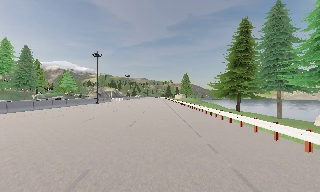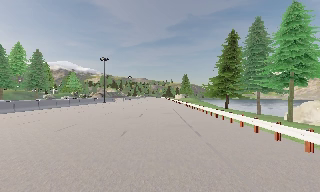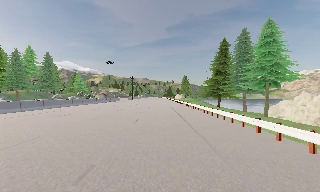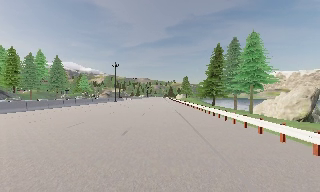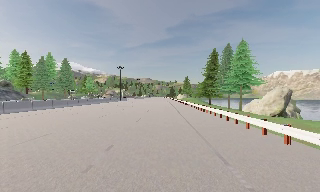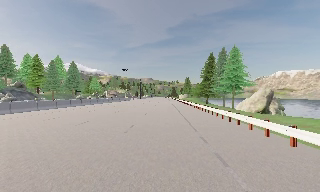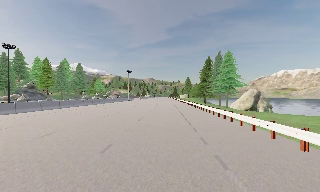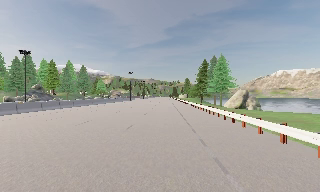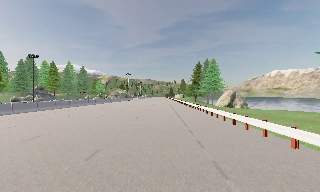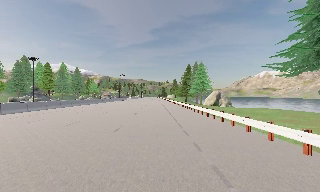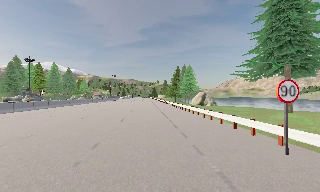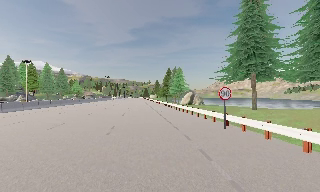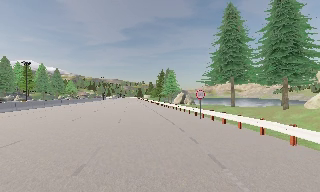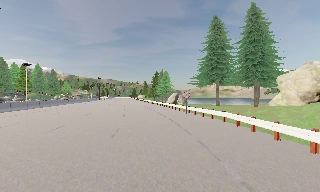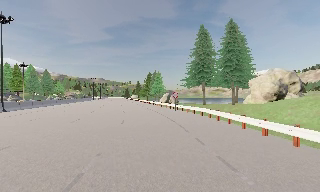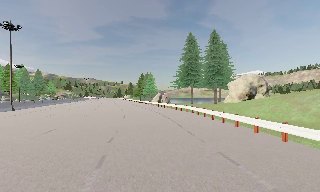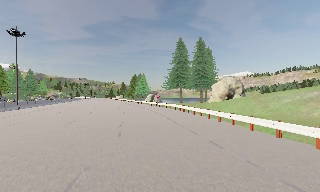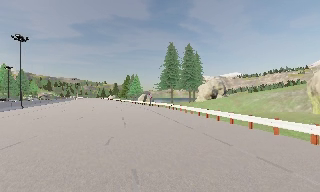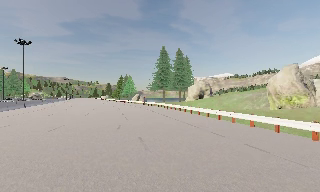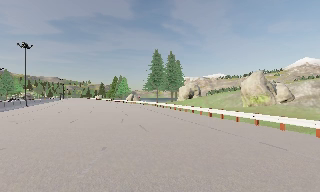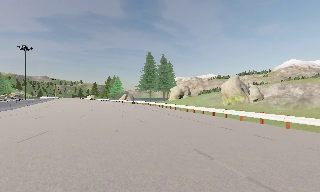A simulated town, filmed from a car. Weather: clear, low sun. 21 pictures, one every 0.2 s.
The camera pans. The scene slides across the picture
to the left.
The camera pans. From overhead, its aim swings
clockwise.
0.0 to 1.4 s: The camera travels backward, about 30 m, so what stands in front gets smaller.
1.4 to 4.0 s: The camera pans to its right, which is clockwise from overhead, by about 35 degrees. It travels backward, about 45 m.
The film runs backward here.
